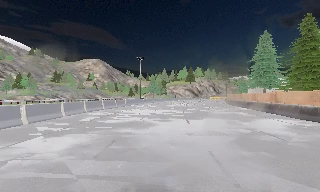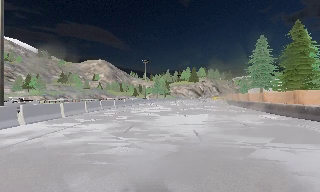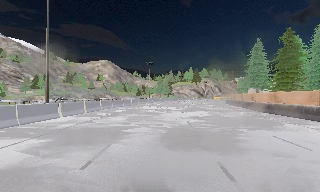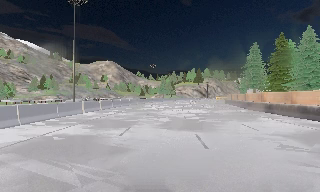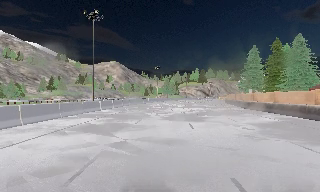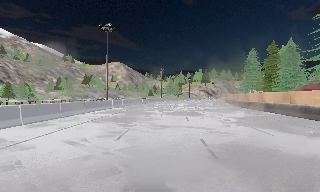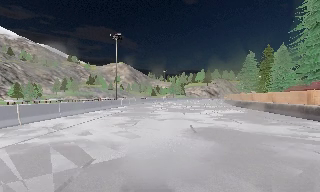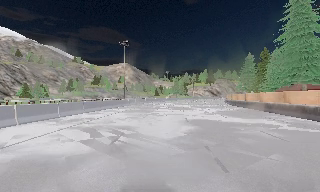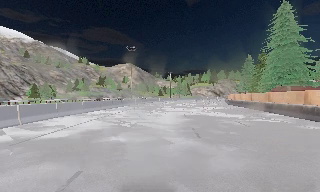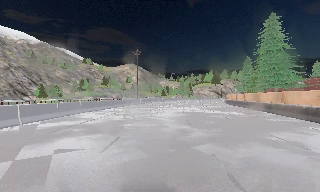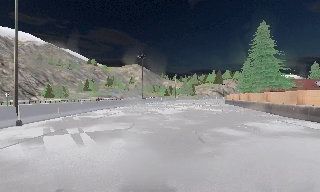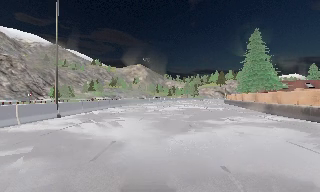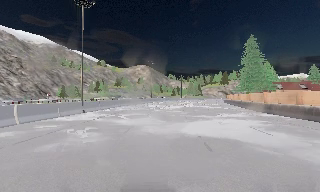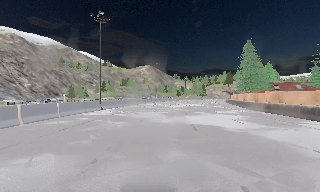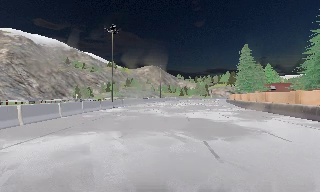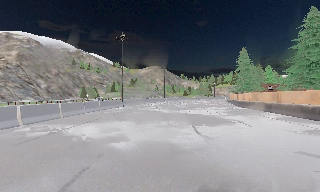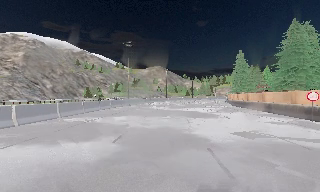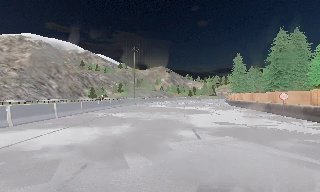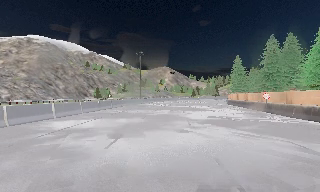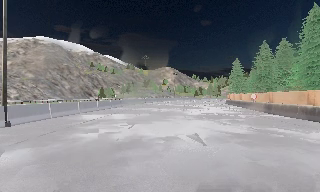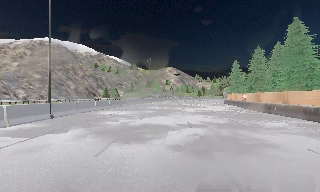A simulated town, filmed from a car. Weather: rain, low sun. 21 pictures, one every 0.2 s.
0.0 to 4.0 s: The camera swings to its left by about 25 degrees, and the scene slides to the right. It travels backward, about 65 m, so what stands in front gets smaller.
The film runs backward here.
